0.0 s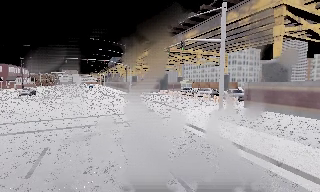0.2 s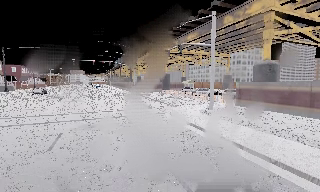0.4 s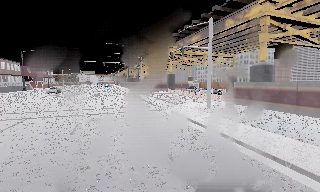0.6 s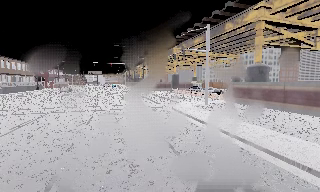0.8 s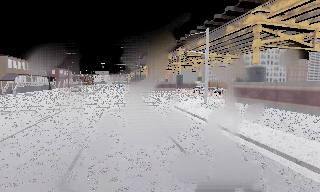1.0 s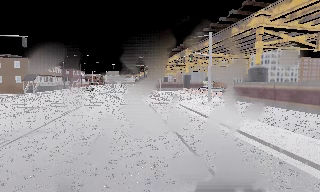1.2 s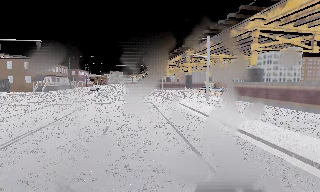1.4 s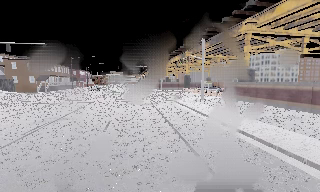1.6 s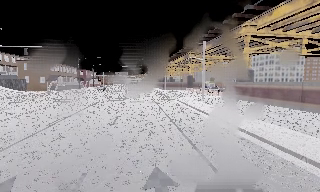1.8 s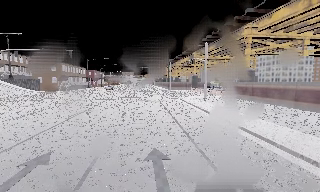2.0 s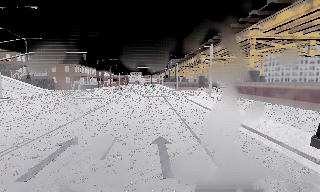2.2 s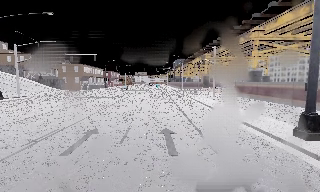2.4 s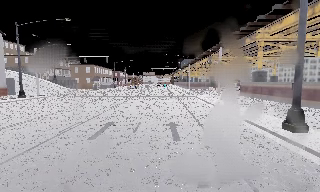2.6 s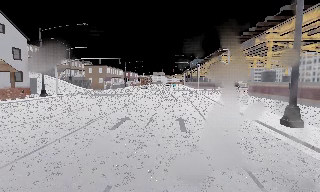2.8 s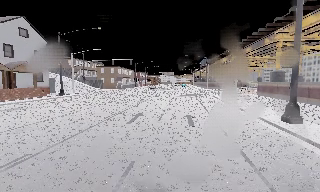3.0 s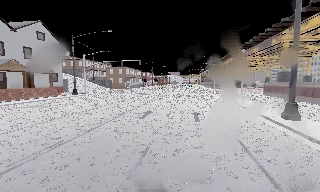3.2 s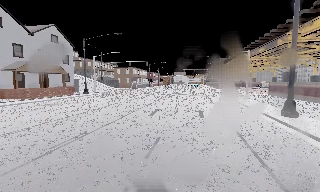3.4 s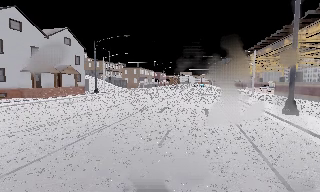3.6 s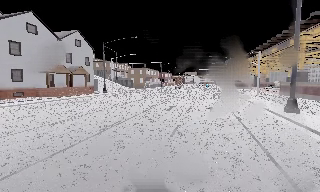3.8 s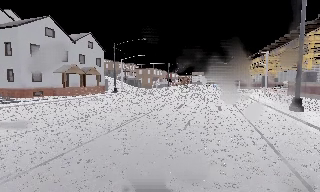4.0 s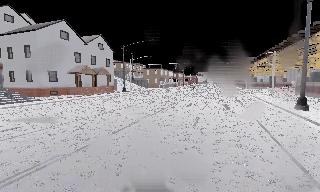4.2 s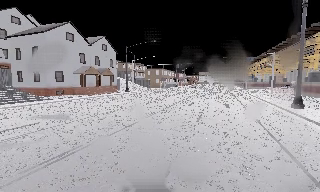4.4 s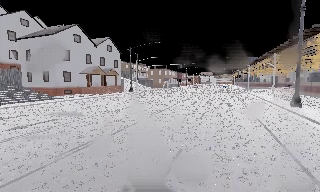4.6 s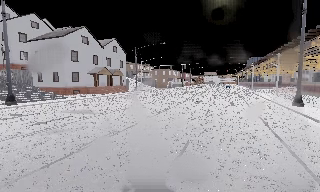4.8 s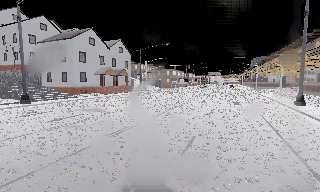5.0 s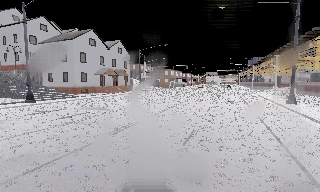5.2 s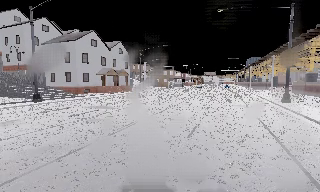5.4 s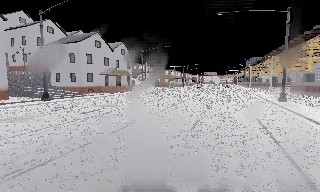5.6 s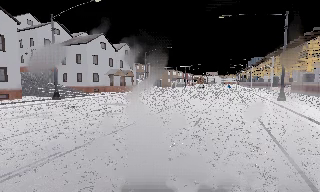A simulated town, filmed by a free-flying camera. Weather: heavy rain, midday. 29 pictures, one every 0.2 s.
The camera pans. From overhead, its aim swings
counterclockwise.
The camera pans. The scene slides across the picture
to the right.
0.0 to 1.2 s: The camera pans to its left, which is counterclockwise from overhead, by about 15 degrees. It travels backward, about 9 m, so what stands in front gets smaller.
1.2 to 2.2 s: The camera travels backward, about 7 m, so what stands in front gets smaller.
2.2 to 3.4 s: The camera pans to its left, which is counterclockwise from overhead, by about 15 degrees. It travels backward, about 7 m, so what stands in front gets smaller.
3.4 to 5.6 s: The camera travels backward, about 10 m, so what stands in front gets smaller.
The film runs backward here.
